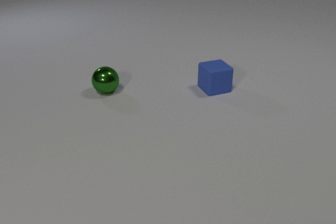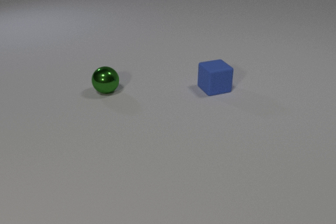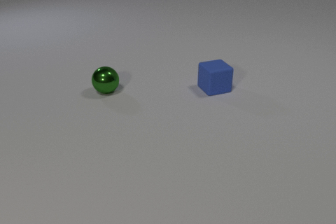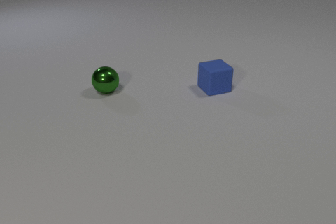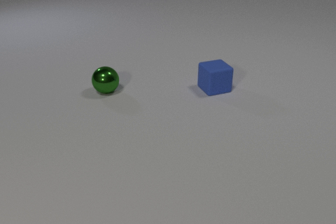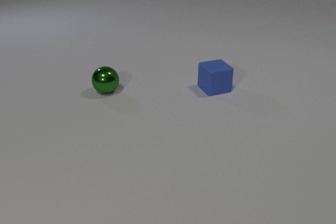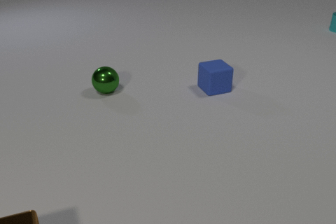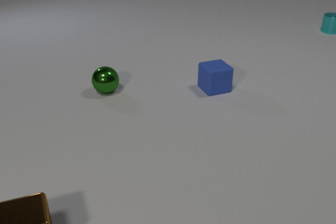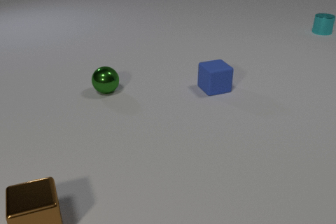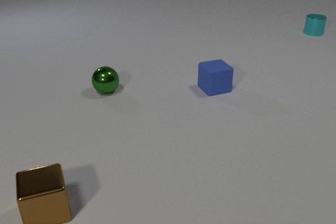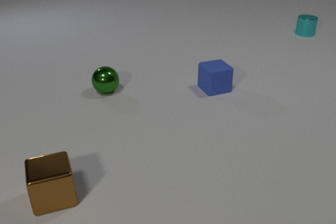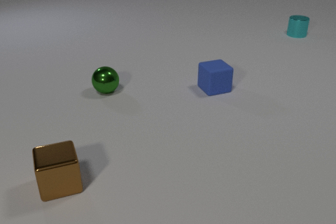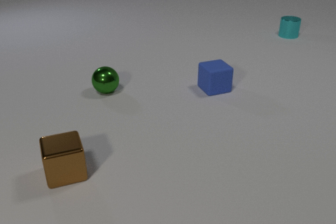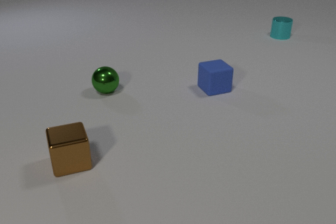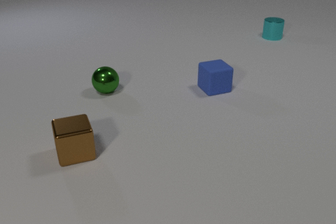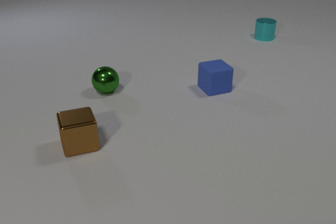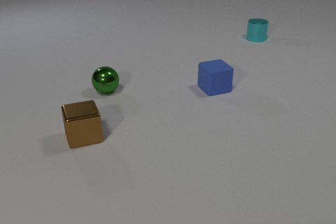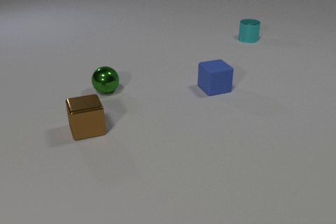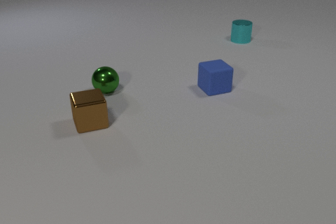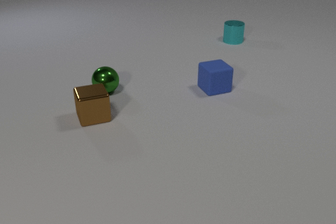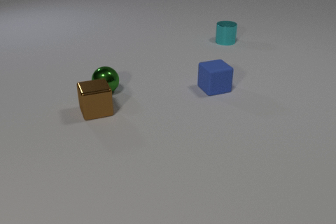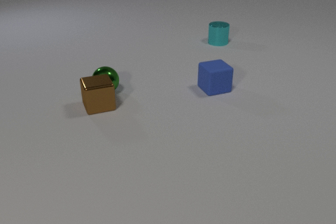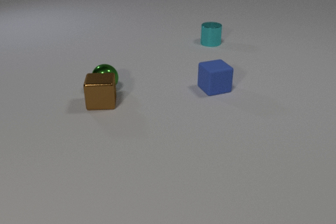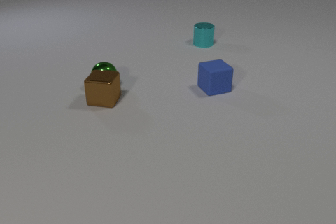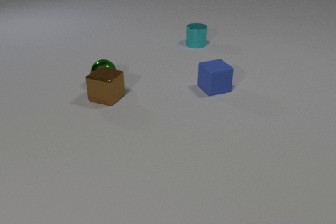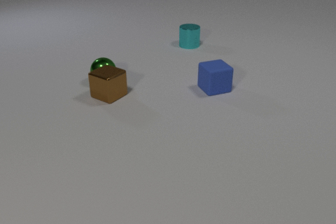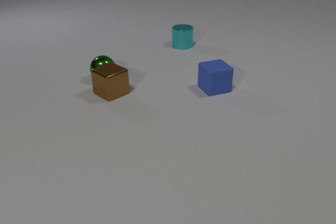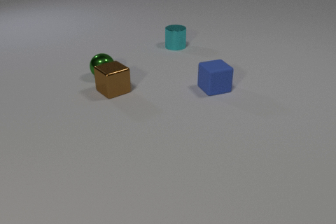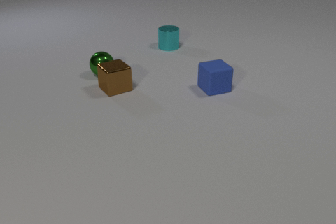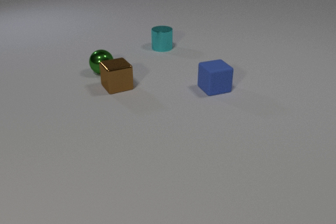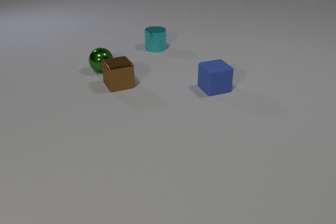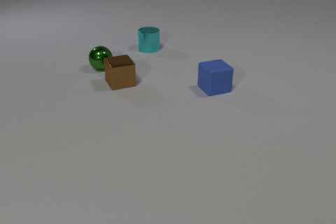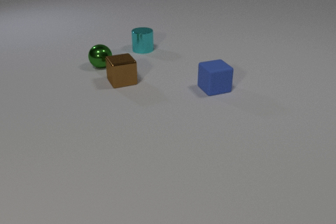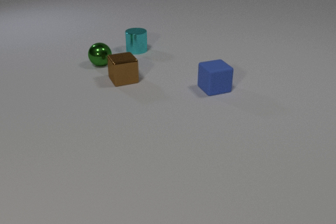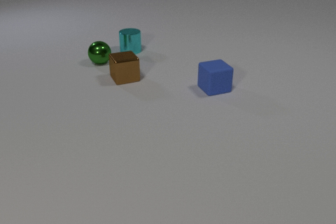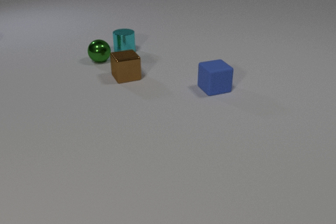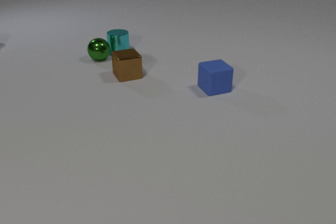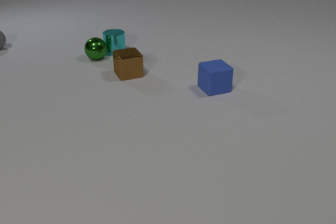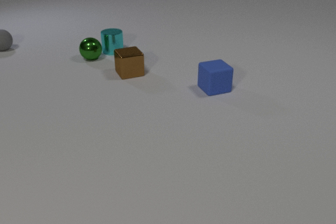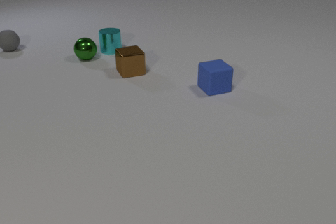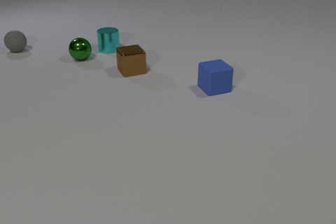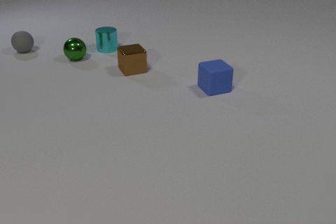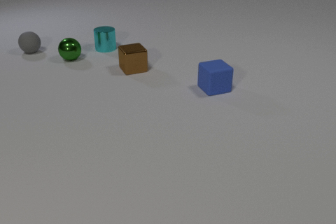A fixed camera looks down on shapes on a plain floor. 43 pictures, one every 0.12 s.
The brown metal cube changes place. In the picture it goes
away from the camera.
The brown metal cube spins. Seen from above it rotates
clockwise.
0.00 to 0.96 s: The brown metal cube comes in at the bottom edge, slides away from the camera and to the right. The cyan metal cylinder comes in at the right edge, slides to the left and toward the camera.
0.96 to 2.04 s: The brown metal cube slides away from the camera. The cyan metal cylinder slides to the left and toward the camera.
2.04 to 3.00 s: The brown metal cube slides away from the camera, spins so that its near face slides to the left, clockwise seen from above. The green metal sphere rolls away from the camera. The cyan metal cylinder slides to the left and toward the camera. The brown metal cube and the green metal sphere collide.
3.00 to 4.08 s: The brown metal cube slides away from the camera and to the right, spins so that its near face slides to the left, clockwise seen from above. The green metal sphere rolls away from the camera. The cyan metal cylinder slides to the left.
4.08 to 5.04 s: The brown metal cube slides away from the camera. The green metal sphere rolls to the left and away from the camera. The gray rubber sphere comes in at the left edge, rolls to the right and toward the camera. The cyan metal cylinder slides to the left and away from the camera. The green metal sphere and the cyan metal cylinder collide.
What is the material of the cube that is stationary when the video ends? rubber.
Are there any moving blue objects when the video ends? no.
What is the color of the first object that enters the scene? brown.
